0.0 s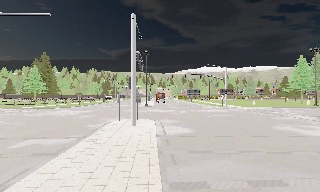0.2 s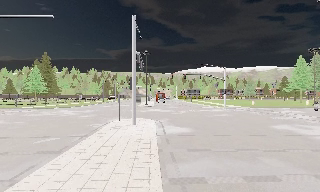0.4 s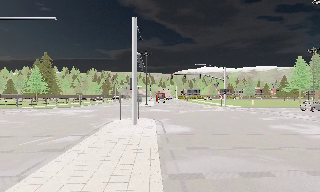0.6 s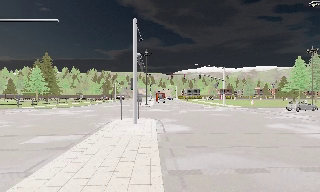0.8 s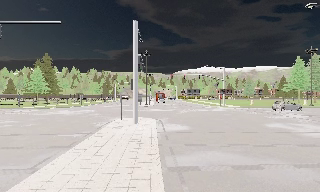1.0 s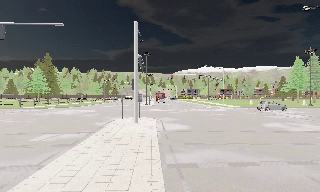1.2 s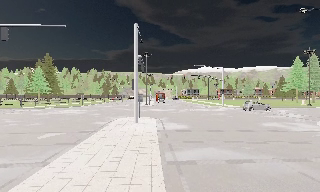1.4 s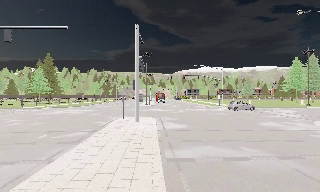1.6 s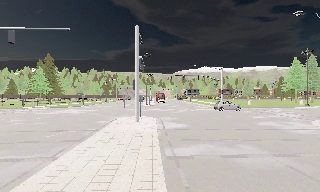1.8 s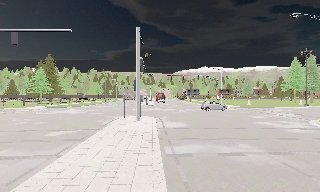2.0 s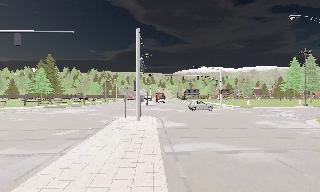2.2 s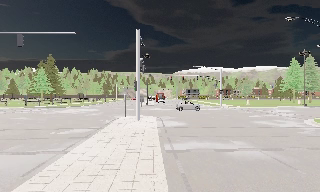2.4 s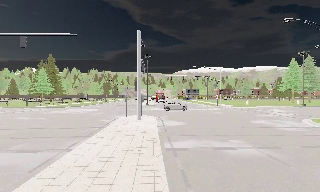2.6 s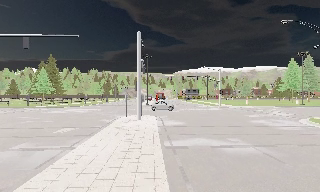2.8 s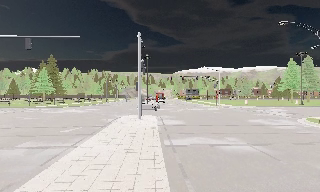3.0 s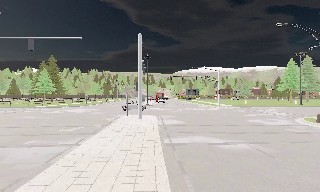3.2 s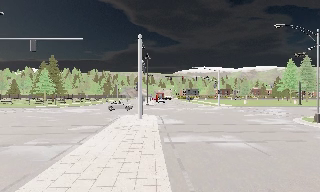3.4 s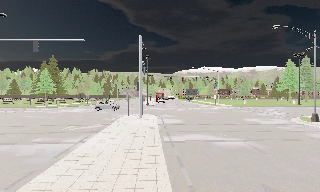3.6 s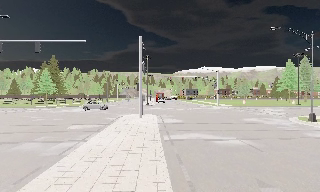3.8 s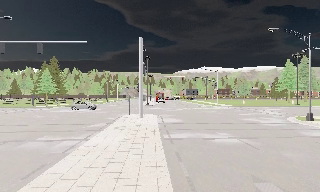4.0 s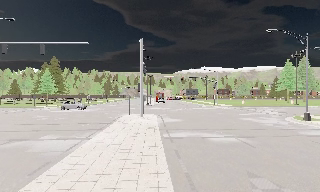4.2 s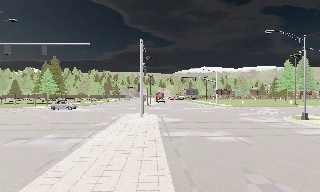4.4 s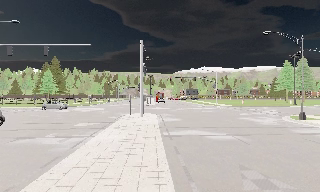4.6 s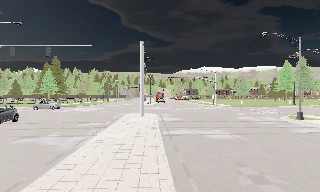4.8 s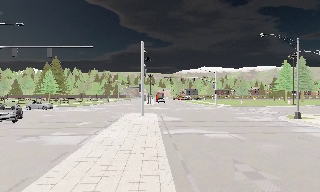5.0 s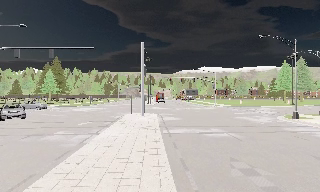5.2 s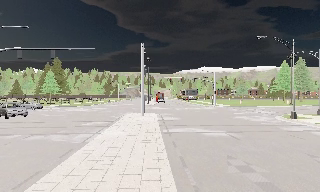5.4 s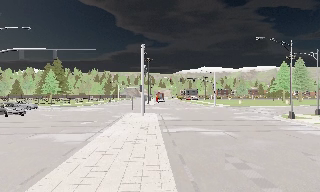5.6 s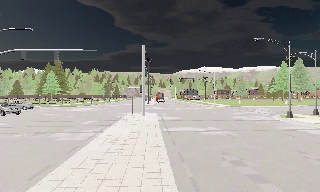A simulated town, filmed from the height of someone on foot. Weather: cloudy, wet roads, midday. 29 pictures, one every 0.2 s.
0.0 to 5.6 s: The camera travels backward, about 6 m, so what stands in front gets smaller.
The film runs backward here.
